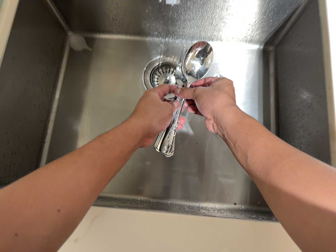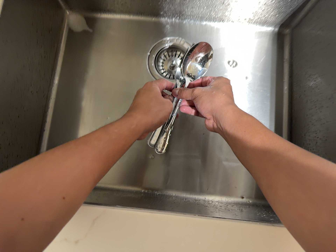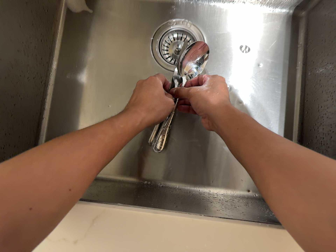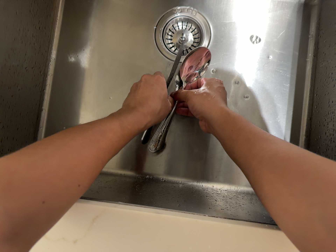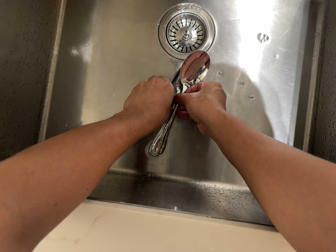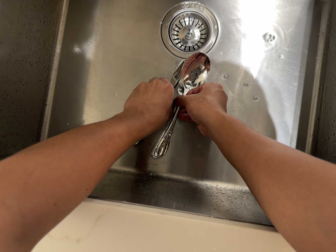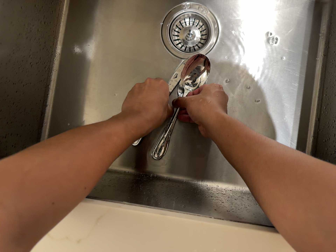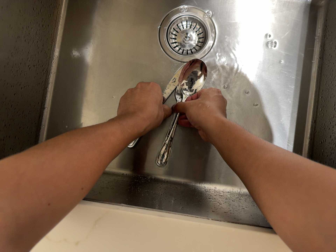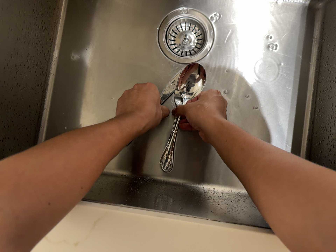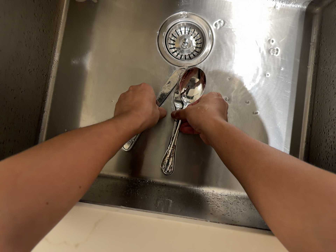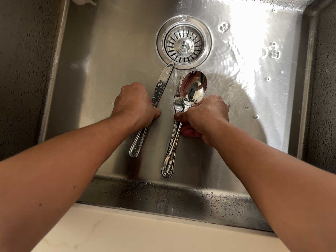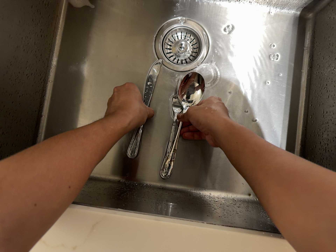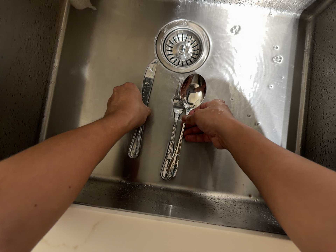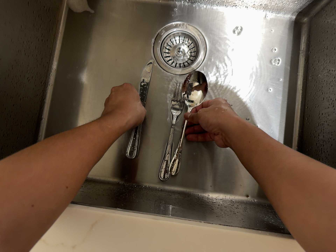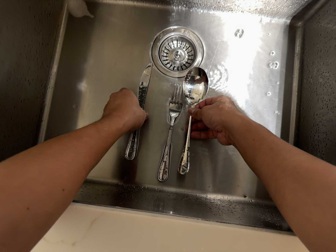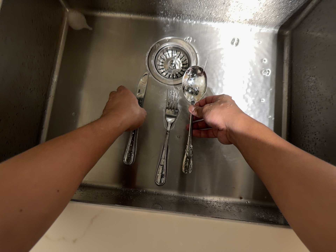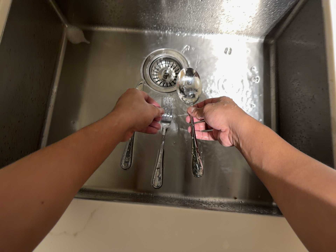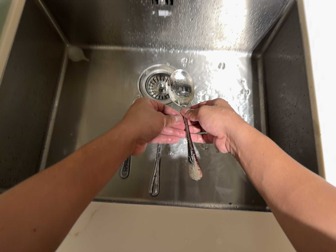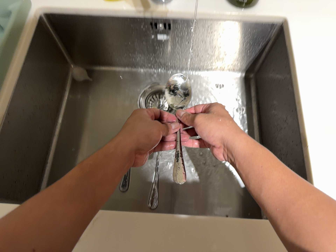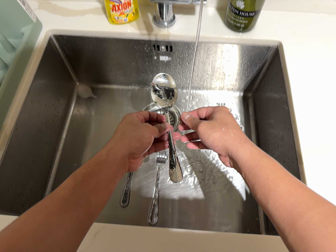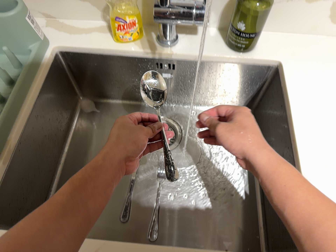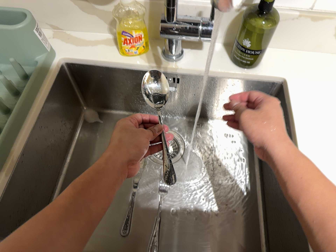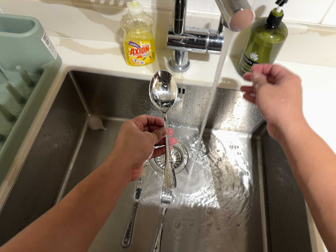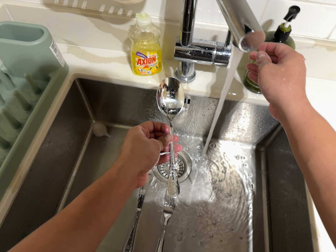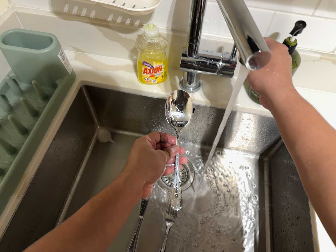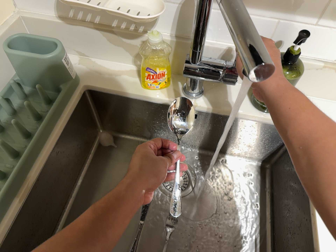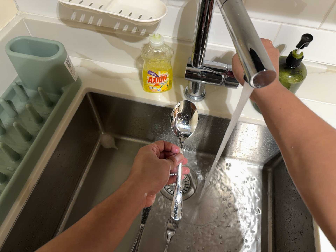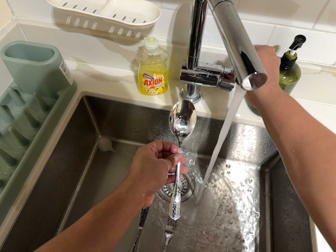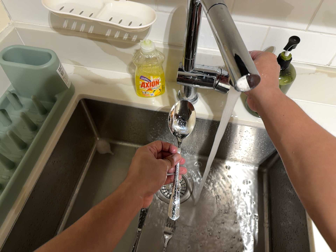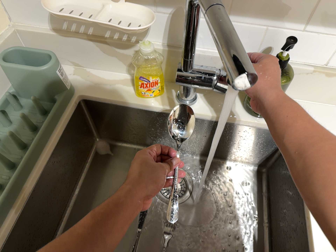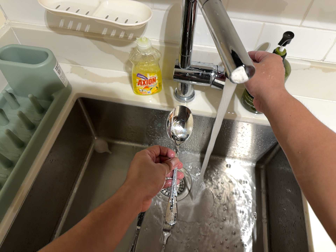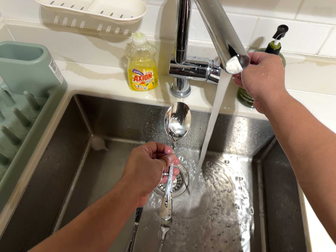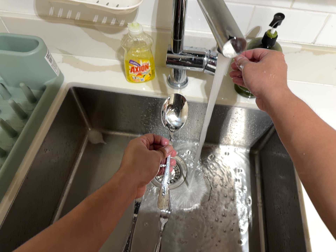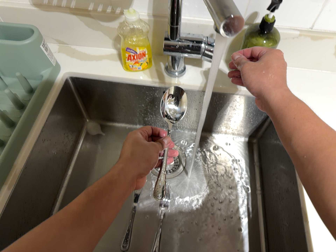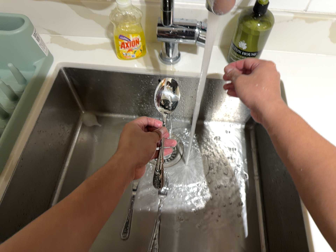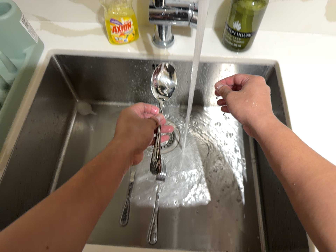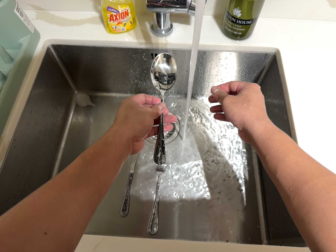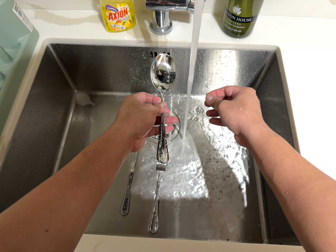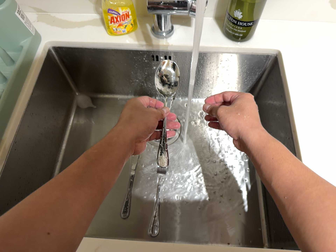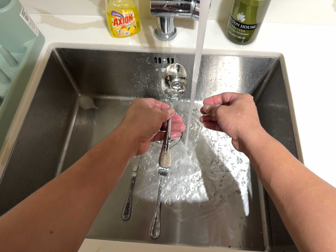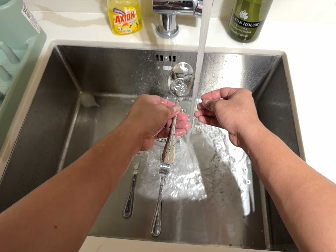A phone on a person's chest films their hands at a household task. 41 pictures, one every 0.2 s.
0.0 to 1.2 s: The camera travels forward and toward the top of its view, about 10 cm, so what stands in front looms larger. Its aim tips toward the bottom of its view by about 10 degrees, and the scene shifts upward.
1.2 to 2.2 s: The camera shifts only a little, or ends up much as it began.
2.2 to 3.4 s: The camera travels backward and toward the bottom of its view, about 12 cm, so what stands in front gets smaller. Its aim tips toward the top of its view by about 15 degrees.
3.4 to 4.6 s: The camera travels backward, about 7 cm, so what stands in front gets smaller. Its aim tips toward the top of its view by about 15 degrees, and the scene shifts downward.
4.6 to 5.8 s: The camera shifts only a little, or ends up much as it began.
5.8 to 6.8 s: The camera travels toward the bottom of its view, about 6 cm, so close, fixed things drift upward.
6.8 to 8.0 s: The camera shifts only a little, or ends up much as it began.
The film runs backward here.
